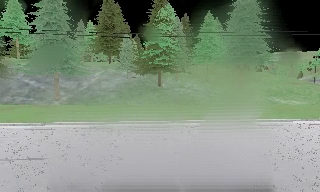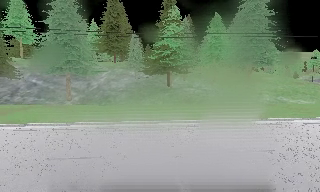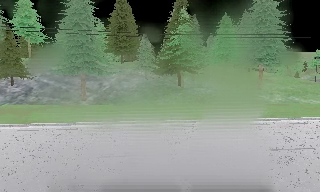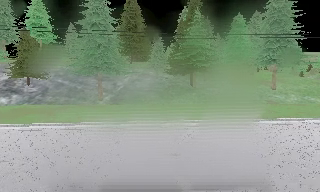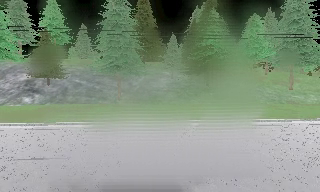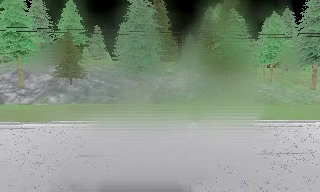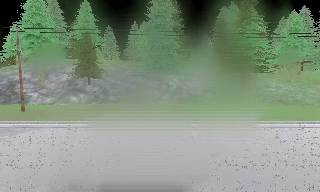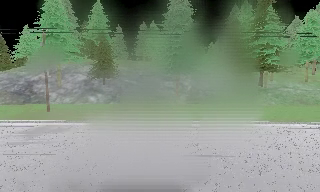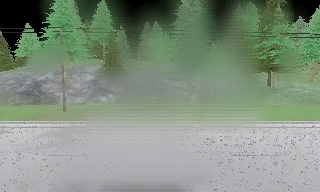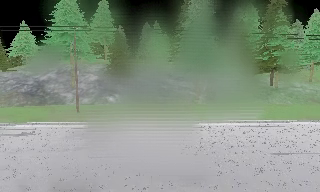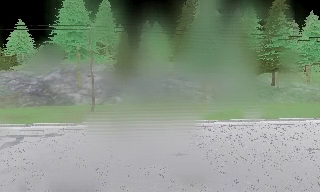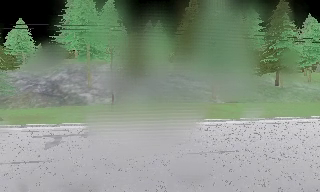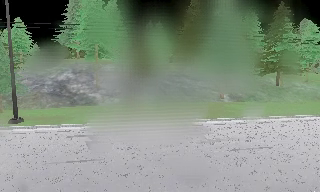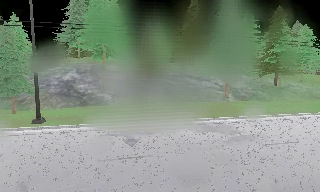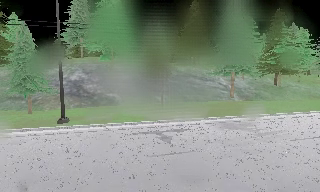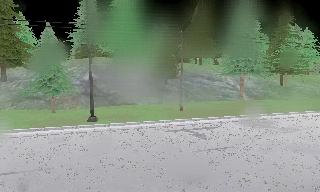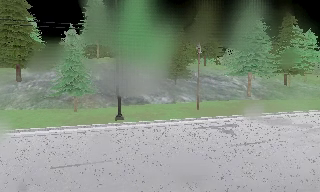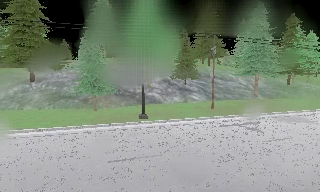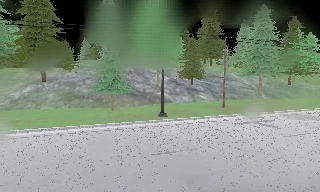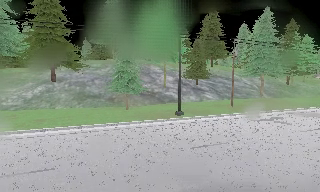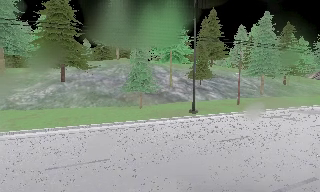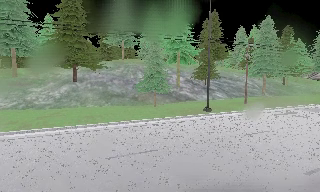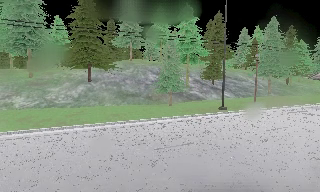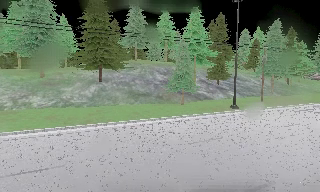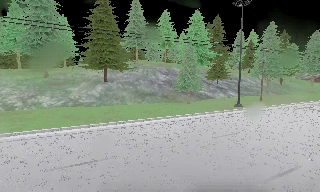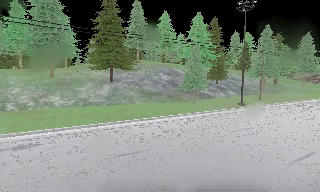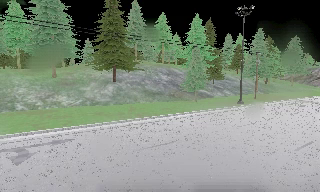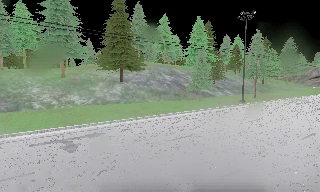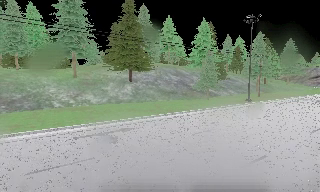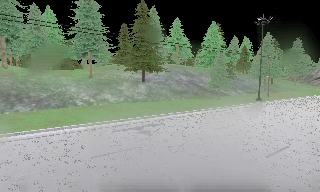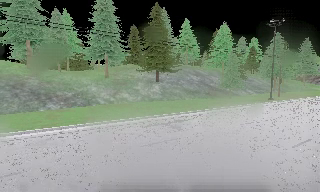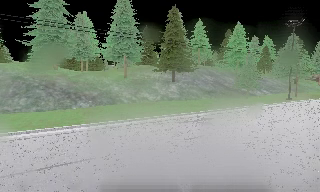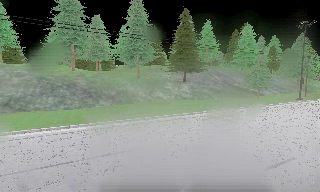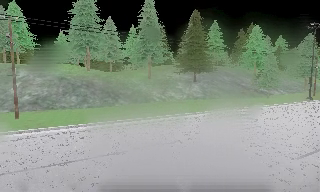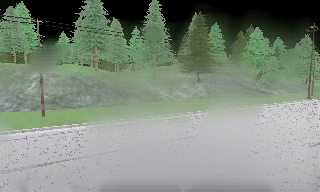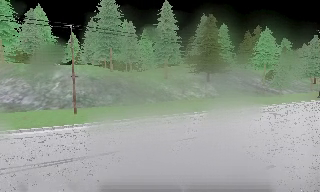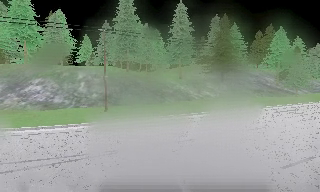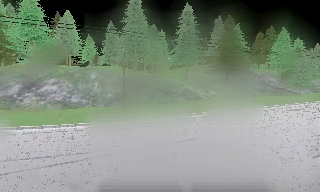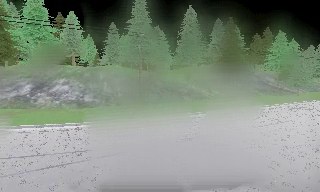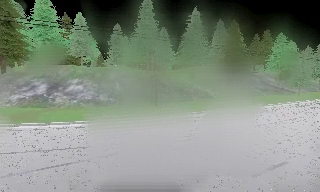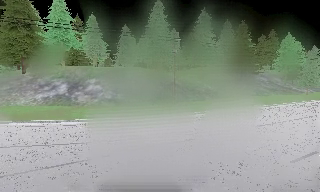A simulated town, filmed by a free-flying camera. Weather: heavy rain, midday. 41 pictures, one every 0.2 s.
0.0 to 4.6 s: The camera pans to its right, which is clockwise from overhead, by about 20 degrees. It travels to its left, about 45 m, so close, fixed things drift to the right.
4.6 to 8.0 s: The camera travels to its left and backward, about 35 m, so close, fixed things drift to the right.
The film runs backward here.
